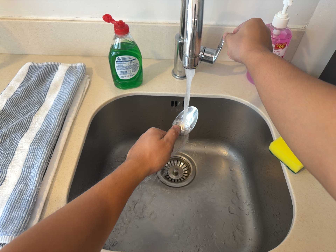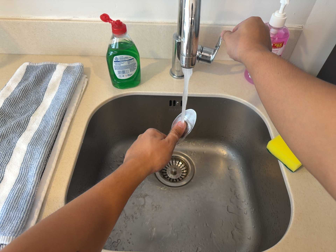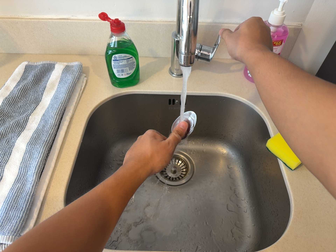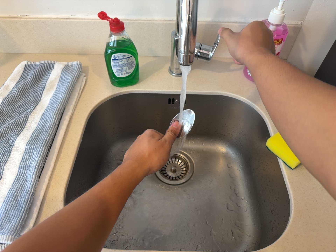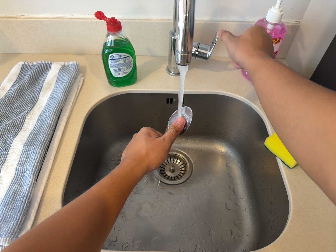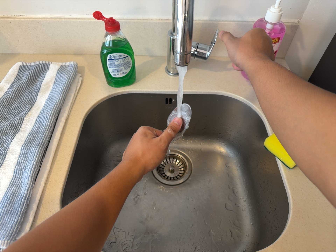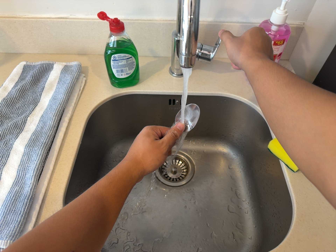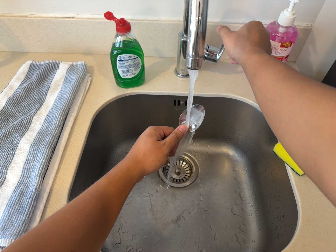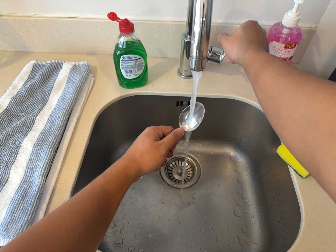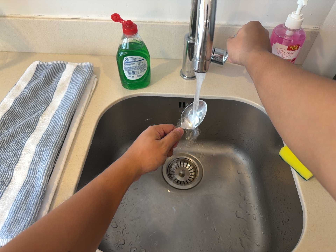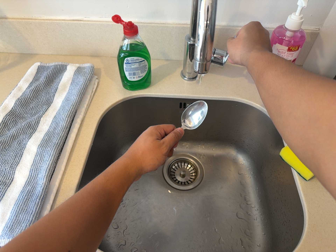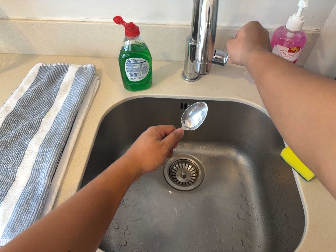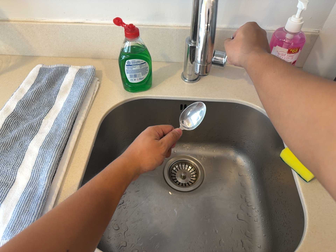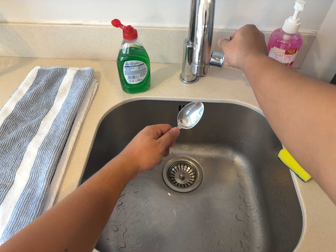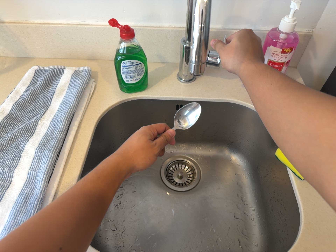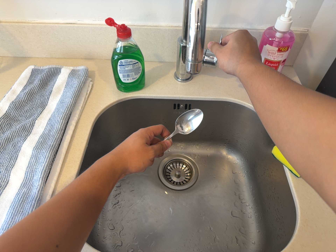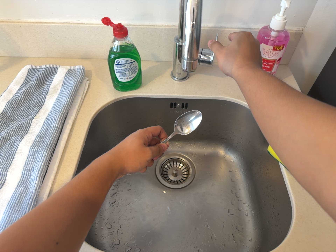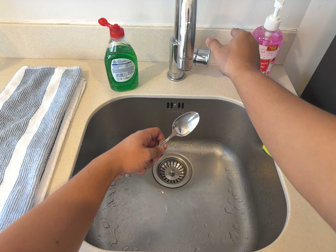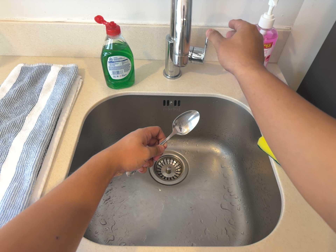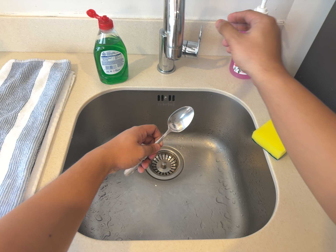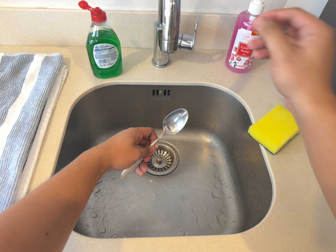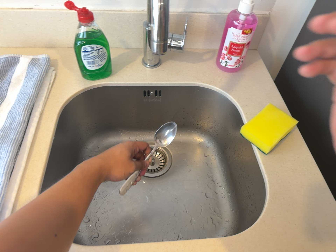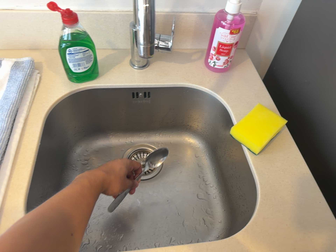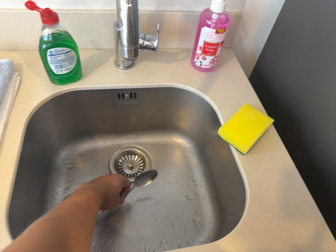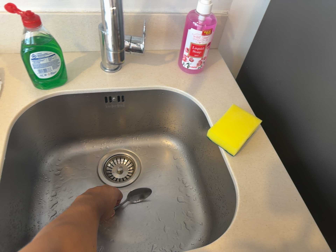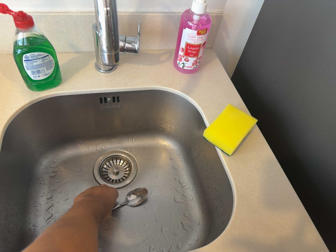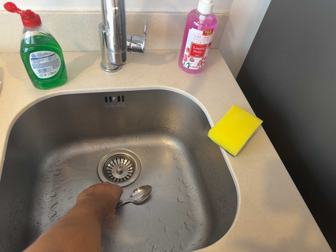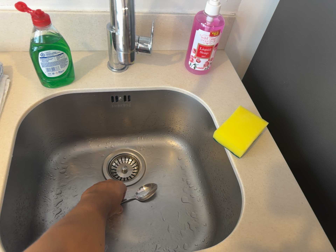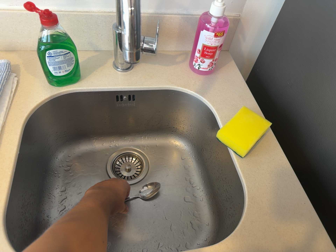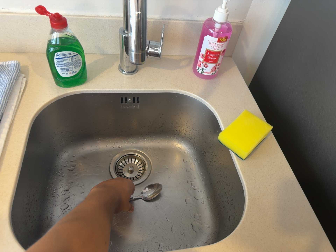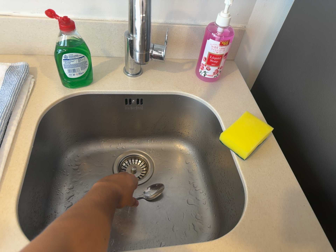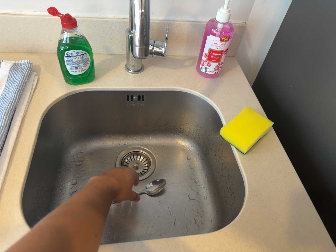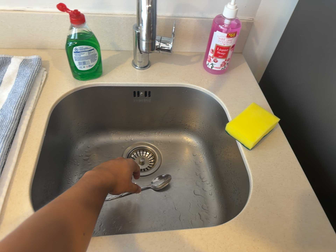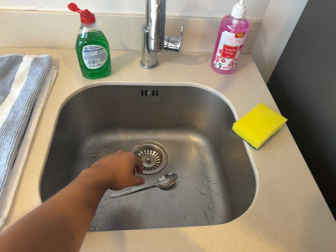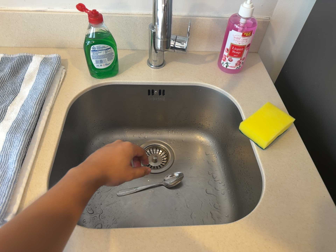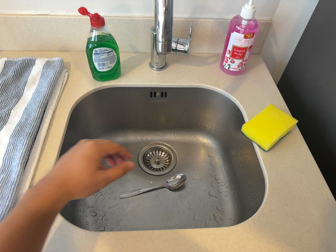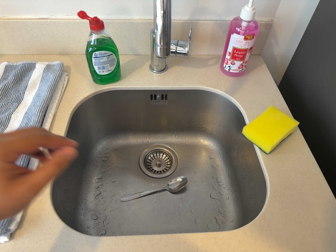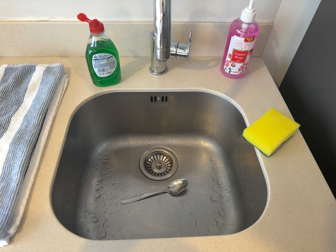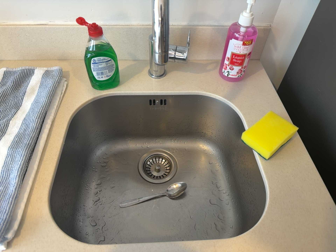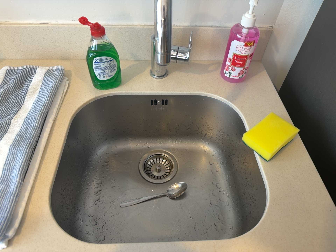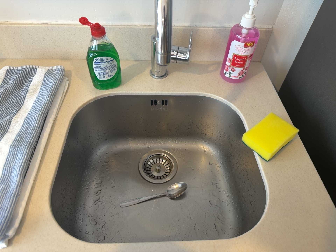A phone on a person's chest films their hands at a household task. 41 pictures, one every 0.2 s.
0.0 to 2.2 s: The camera shifts only a little, or ends up much as it began.
2.2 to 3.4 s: The camera shifts only a little, or ends up much as it began.
3.4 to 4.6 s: The camera swings to its right by about 10 degrees, and the scene slides to the left.
4.6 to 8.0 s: The camera shifts only a little, or ends up much as it began.
The film runs backward here.
